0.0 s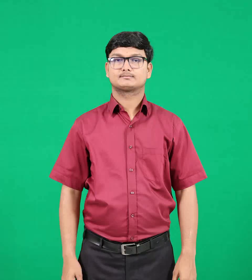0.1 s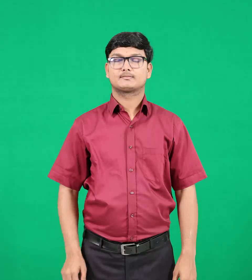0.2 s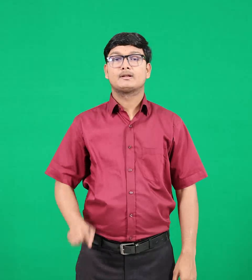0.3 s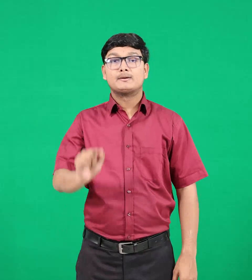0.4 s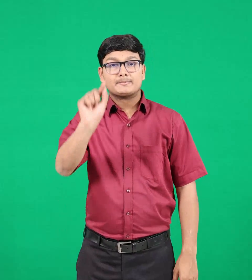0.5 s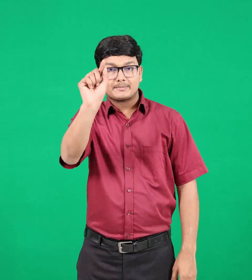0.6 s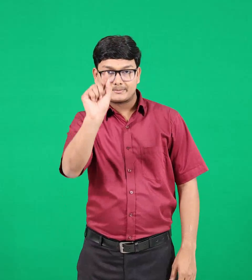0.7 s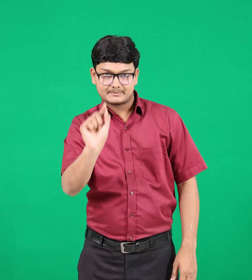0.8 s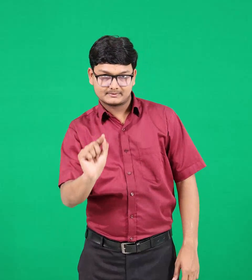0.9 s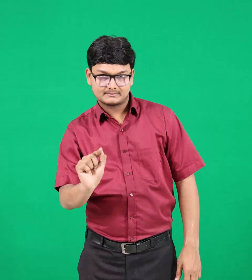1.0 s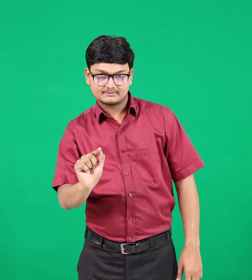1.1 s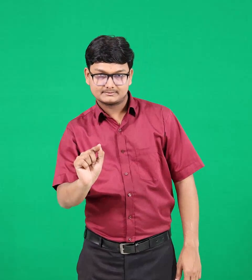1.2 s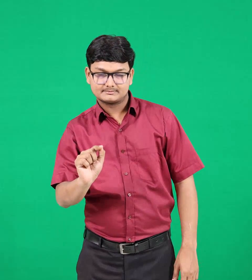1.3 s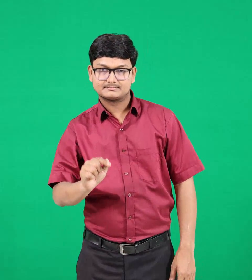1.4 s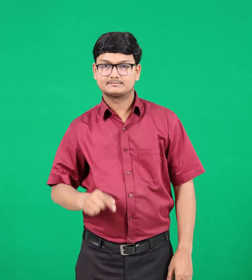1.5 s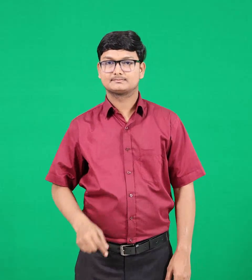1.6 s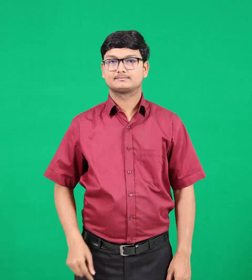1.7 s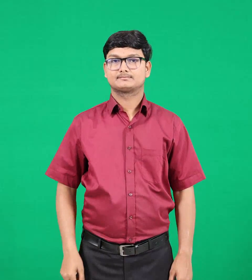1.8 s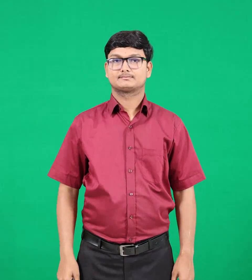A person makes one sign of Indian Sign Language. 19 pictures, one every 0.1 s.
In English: list
